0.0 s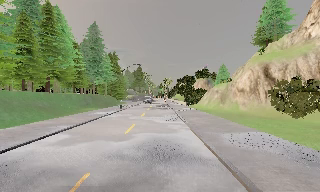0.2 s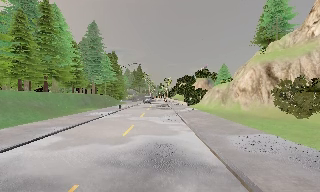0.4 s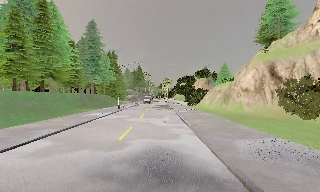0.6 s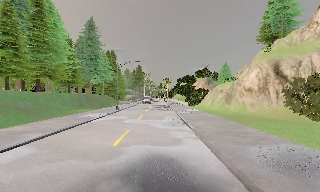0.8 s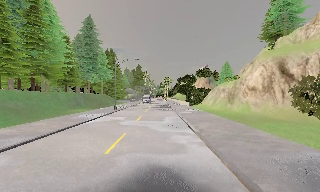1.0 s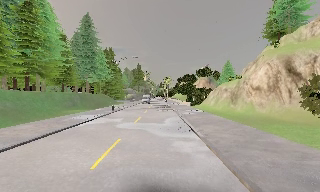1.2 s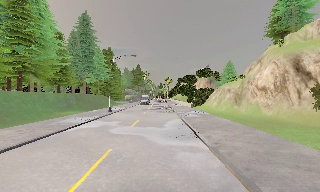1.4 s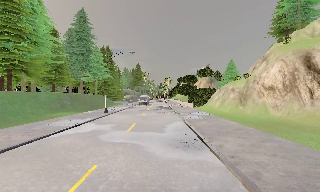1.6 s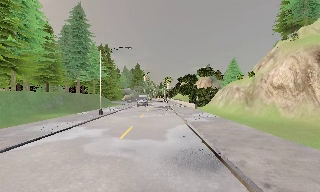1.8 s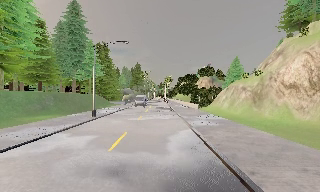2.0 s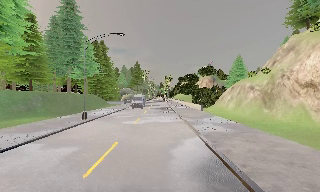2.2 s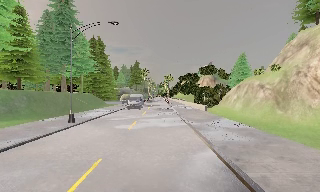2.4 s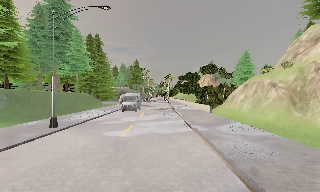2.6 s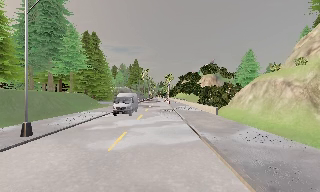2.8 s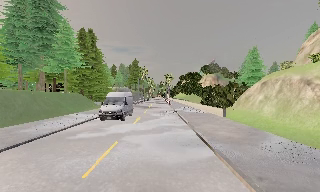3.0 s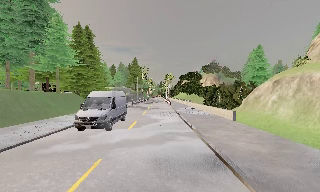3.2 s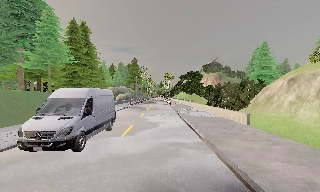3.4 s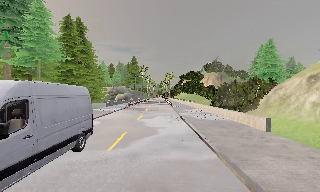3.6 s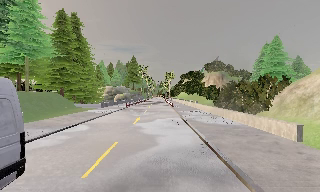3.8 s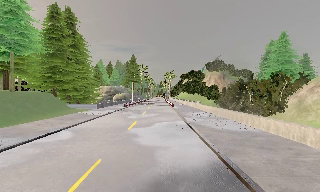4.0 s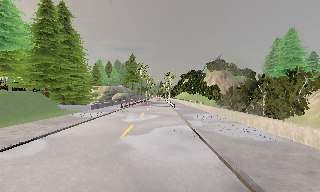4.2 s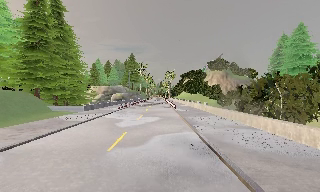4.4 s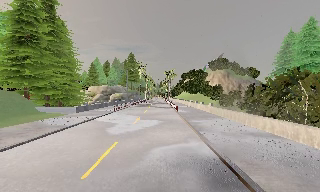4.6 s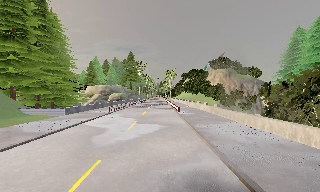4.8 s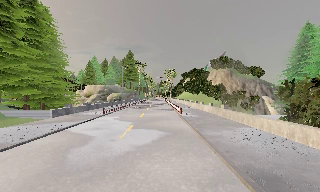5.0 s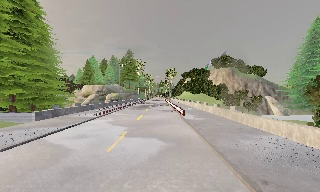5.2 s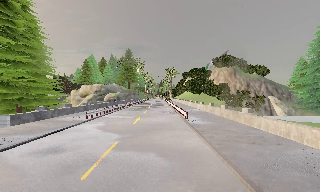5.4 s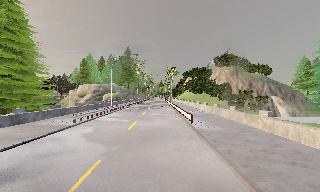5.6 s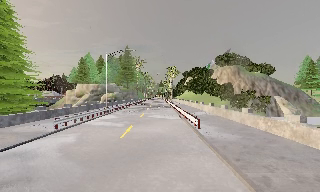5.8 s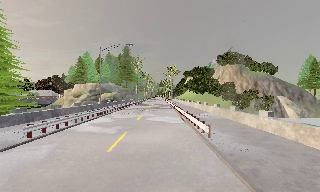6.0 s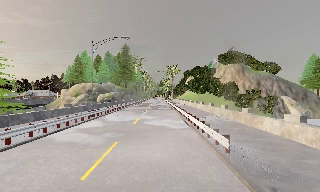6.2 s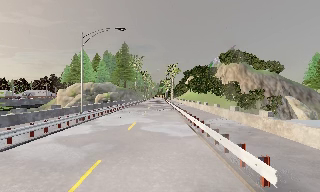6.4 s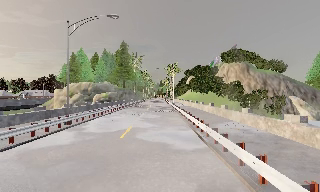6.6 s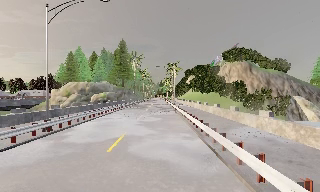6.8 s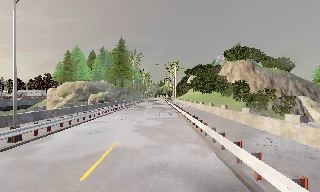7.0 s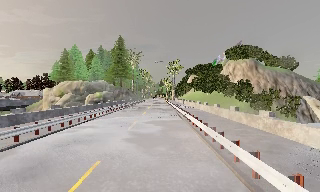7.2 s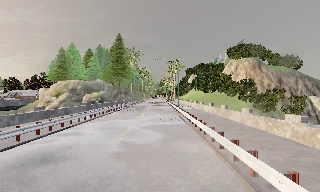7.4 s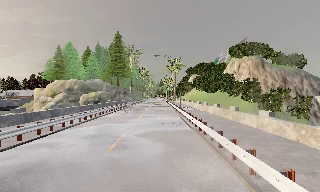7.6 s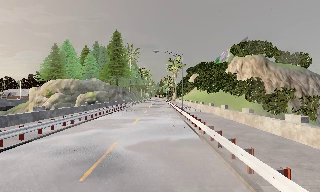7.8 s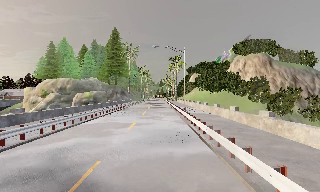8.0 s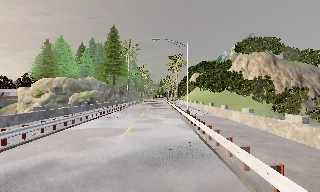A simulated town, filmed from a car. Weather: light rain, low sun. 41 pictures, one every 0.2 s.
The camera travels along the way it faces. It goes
forward.
0.0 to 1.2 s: The camera travels forward, about 6 m, so what stands in front looms larger. It gains speed.
1.2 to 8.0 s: The camera travels forward, about 70 m, so what stands in front looms larger.
The film runs forward here.
